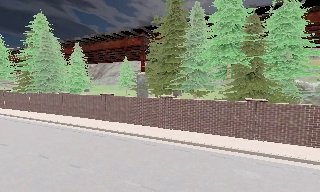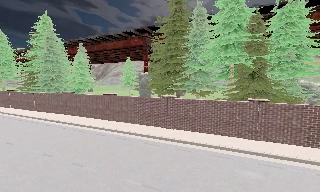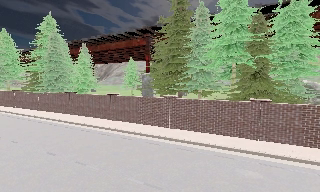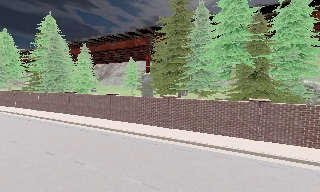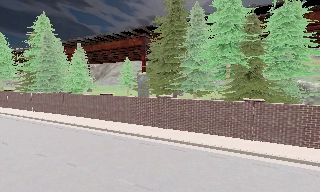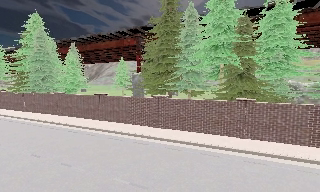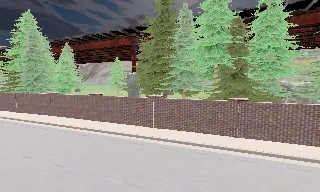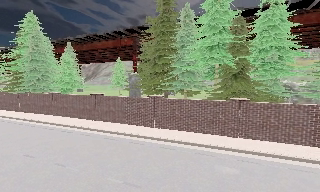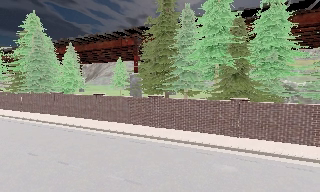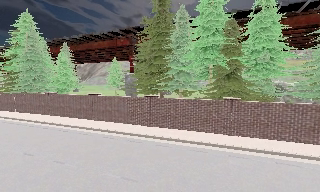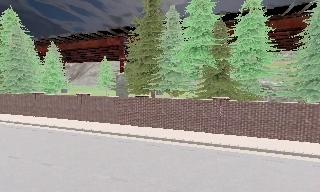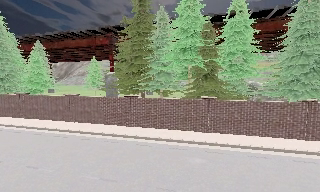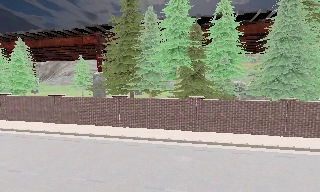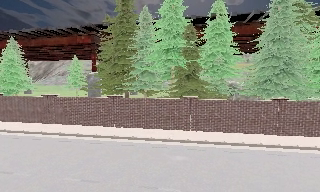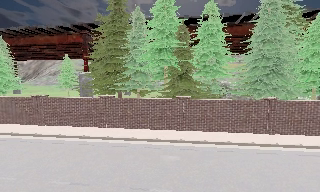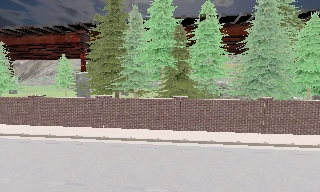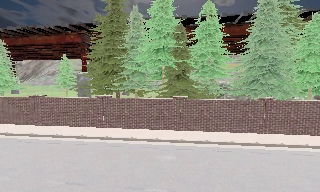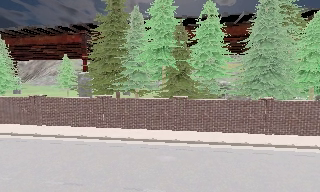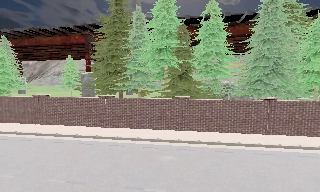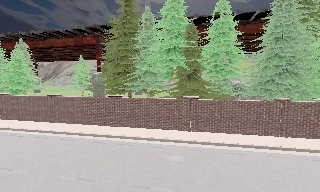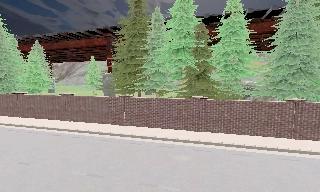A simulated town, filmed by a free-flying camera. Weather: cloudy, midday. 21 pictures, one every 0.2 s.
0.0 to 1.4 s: The camera travels to its right, about 0.5 m, so close, fixed things drift to the left.
1.4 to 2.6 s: The scene slides to the left, as the camera pans about 15 degrees to its right. It travels backward, about 0.5 m, so what stands in front gets smaller.
2.6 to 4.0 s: The camera travels to its right, about 0.5 m.
The film runs forward here.
